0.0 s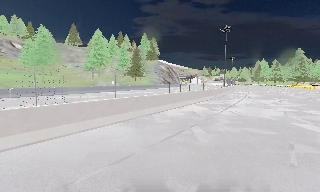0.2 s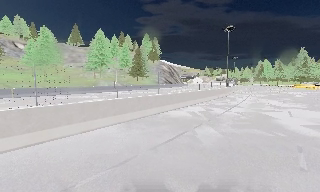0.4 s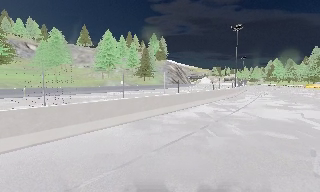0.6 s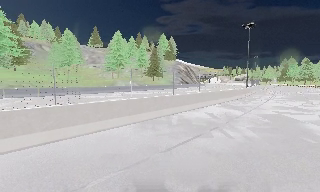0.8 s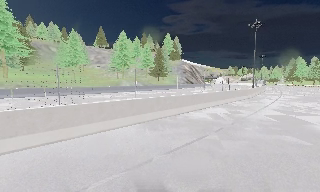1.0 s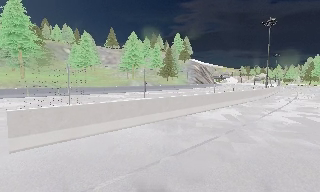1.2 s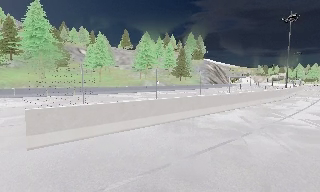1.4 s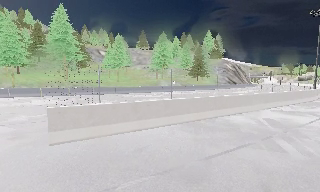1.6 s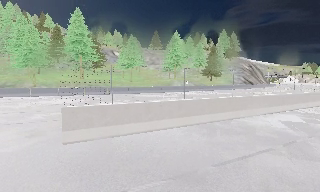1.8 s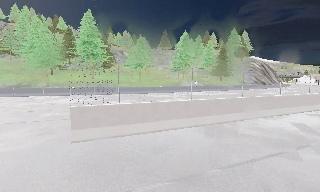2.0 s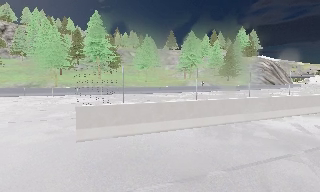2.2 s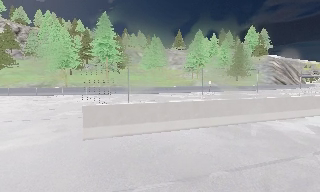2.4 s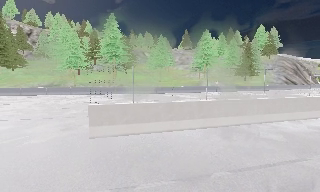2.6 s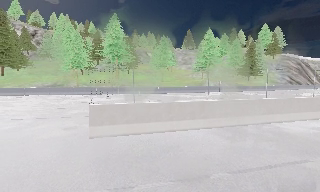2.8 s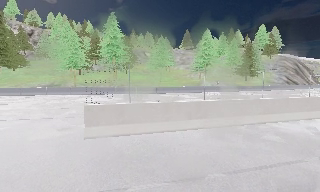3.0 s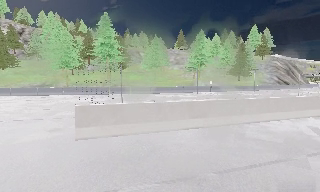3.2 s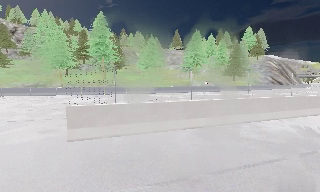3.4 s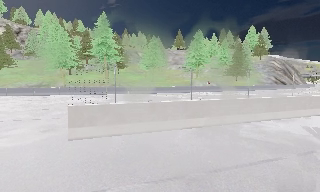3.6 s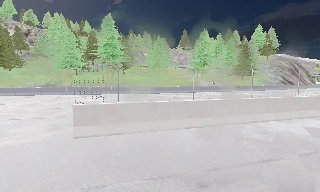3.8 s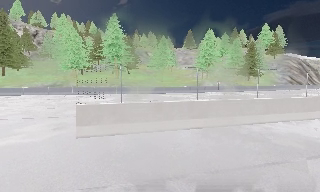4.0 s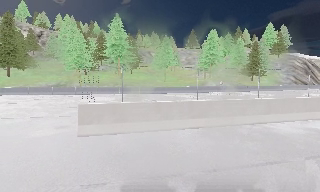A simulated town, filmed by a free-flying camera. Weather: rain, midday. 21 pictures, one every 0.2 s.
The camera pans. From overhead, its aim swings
counterclockwise.
The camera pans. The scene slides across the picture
to the right.
0.0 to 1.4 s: The scene slides to the right, as the camera pans about 20 degrees to its left. It travels forward, about 0.5 m, so what stands in front looms larger.
1.4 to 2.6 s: The scene slides to the right, as the camera pans about 15 degrees to its left.
2.6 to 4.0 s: The camera travels to its right, about 0.5 m.
The film runs forward here.
